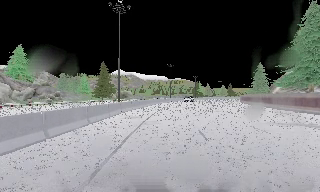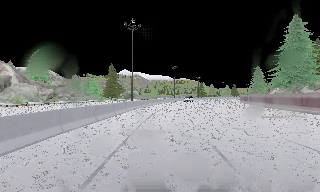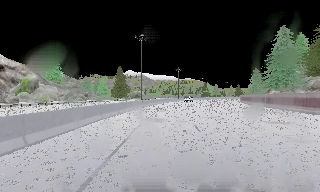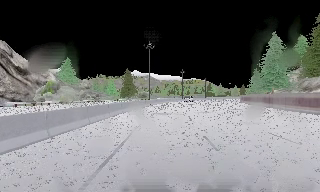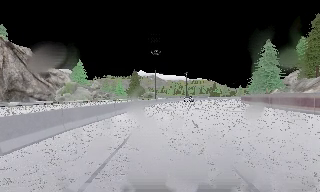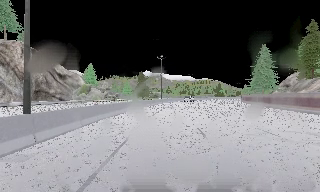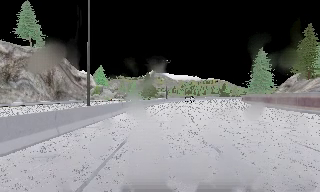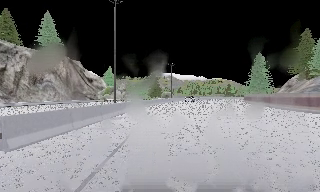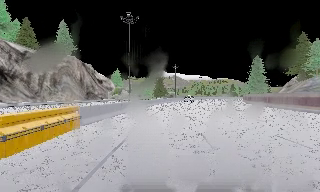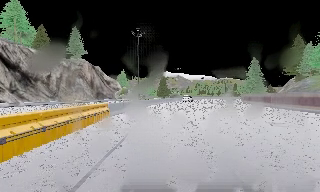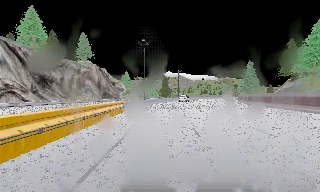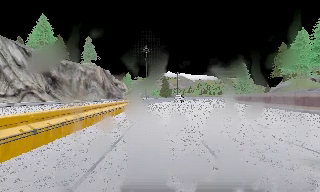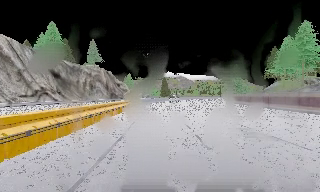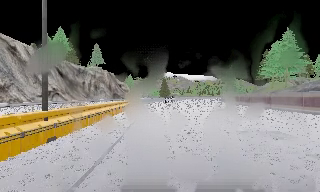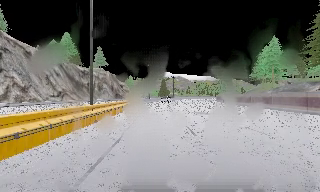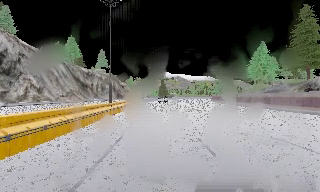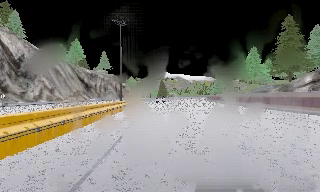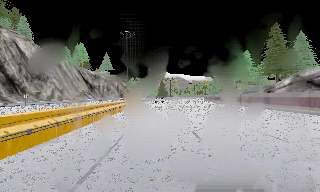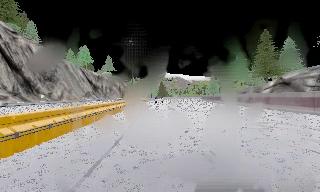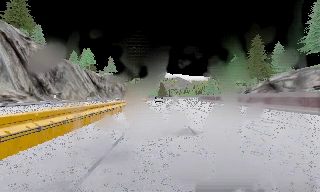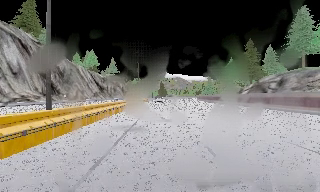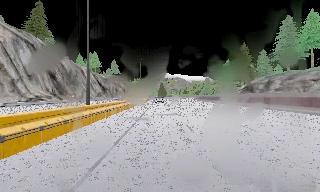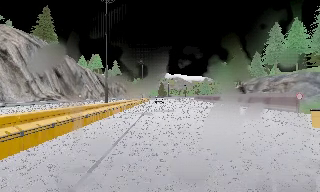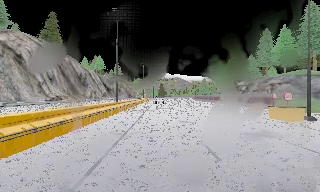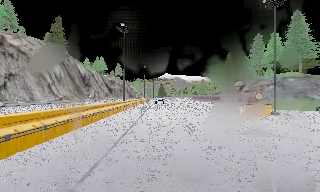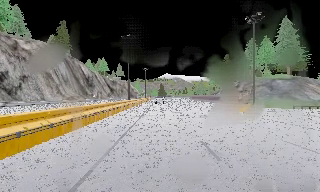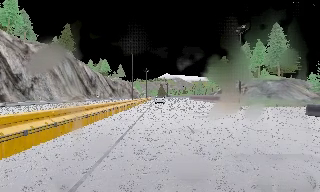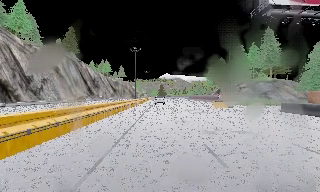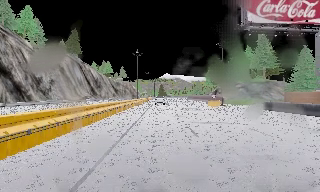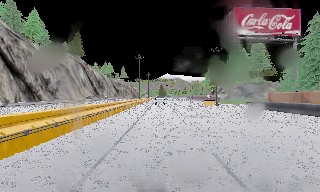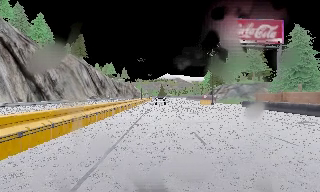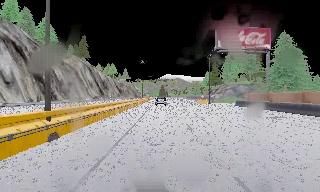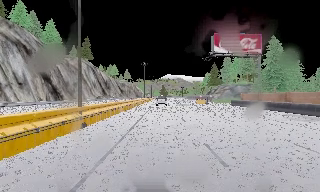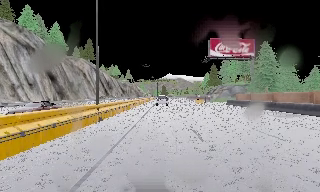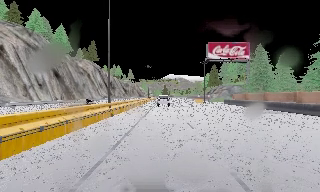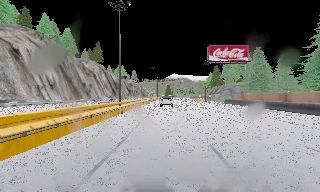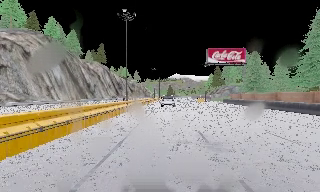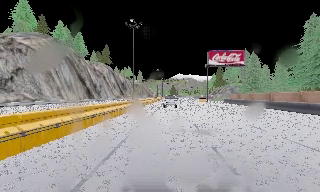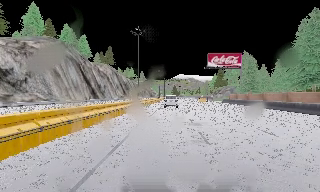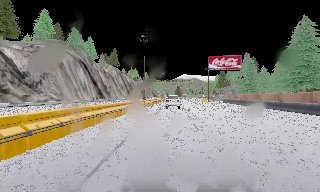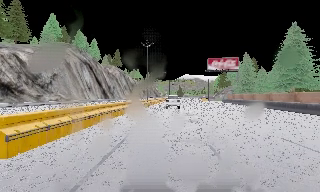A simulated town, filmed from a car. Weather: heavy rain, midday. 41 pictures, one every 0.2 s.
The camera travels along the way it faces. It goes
backward.
0.0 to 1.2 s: The camera pans to its left, which is counterclockwise from overhead, by about 10 degrees. It travels backward, about 25 m, so what stands in front gets smaller.
1.2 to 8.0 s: The camera swings to its left by about 10 degrees, and the scene slides to the right. It travels backward, about 125 m, so what stands in front gets smaller. It loses speed.
The film runs backward here.
